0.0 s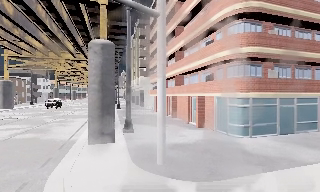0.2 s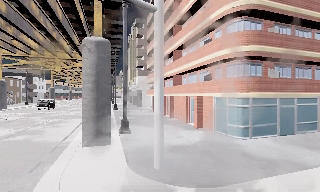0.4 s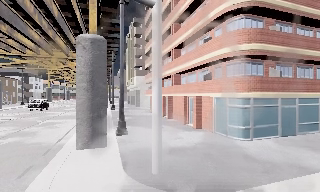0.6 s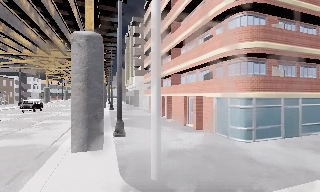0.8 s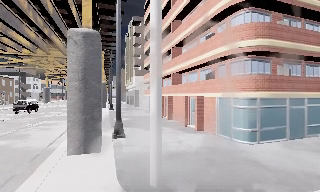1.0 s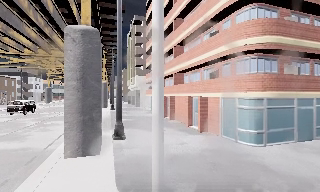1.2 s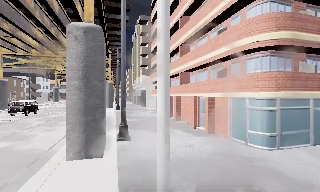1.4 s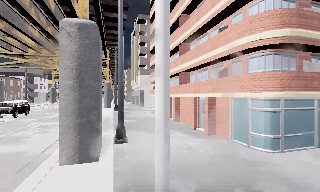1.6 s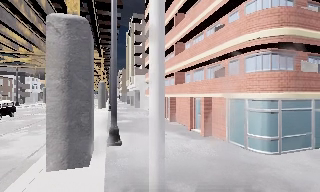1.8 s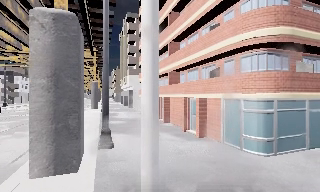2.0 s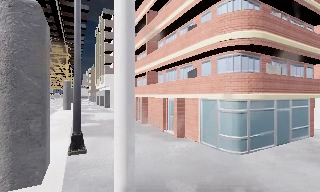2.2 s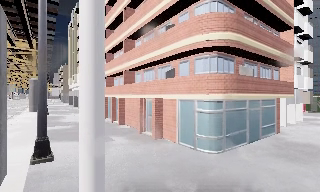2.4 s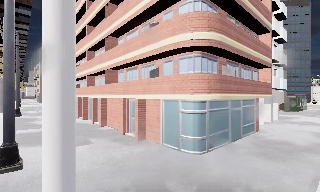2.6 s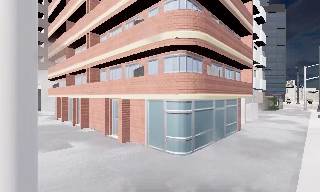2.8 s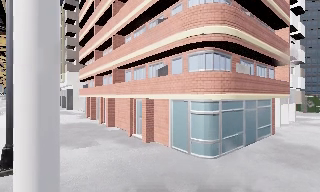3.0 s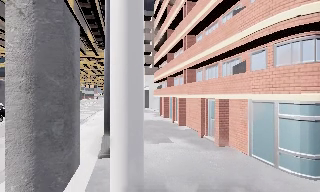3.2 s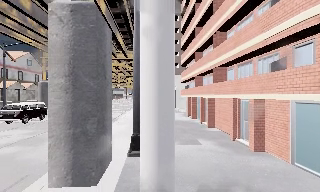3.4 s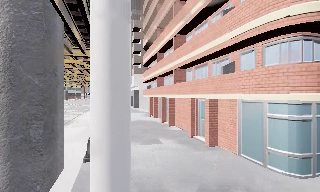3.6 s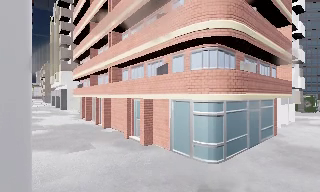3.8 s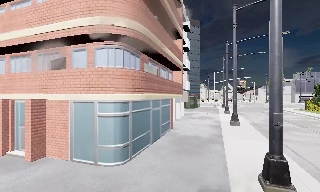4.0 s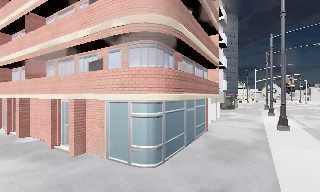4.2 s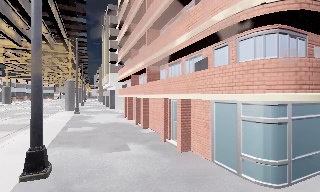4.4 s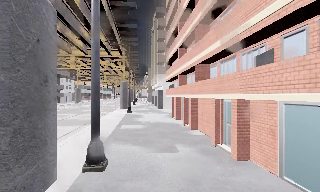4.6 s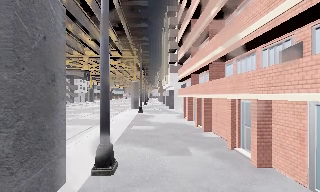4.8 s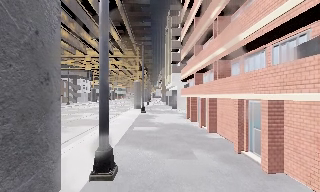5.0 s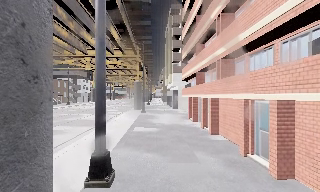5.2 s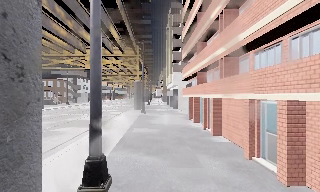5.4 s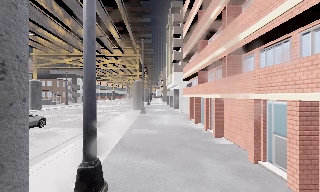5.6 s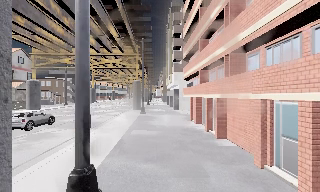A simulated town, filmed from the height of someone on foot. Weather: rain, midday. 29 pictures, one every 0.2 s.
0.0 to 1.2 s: The camera travels forward, about 2 m, so what stands in front looms larger.
1.2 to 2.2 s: The camera pans to its right, which is clockwise from overhead, by about 20 degrees. It travels forward, about 1.5 m, so what stands in front looms larger.
2.2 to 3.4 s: The camera swings to its left by about 20 degrees, and the scene slides to the right. It travels forward, about 1 m, so what stands in front looms larger.
3.4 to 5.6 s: The camera swings to its left by about 15 degrees, and the scene slides to the right. It travels forward, about 4 m, so what stands in front looms larger.
The film runs forward here.
